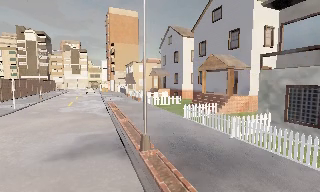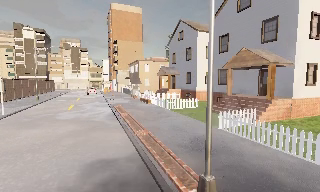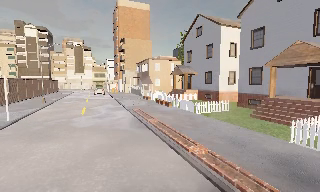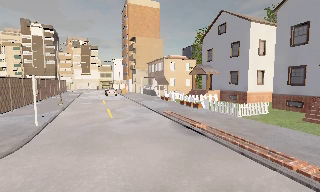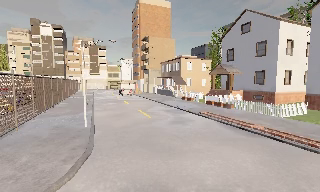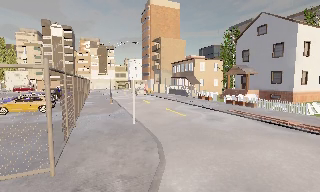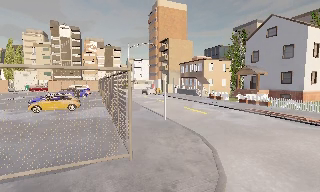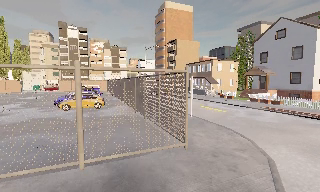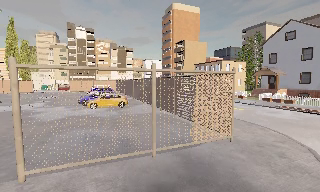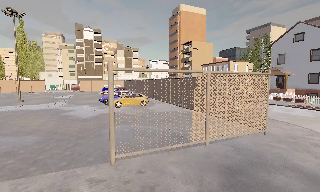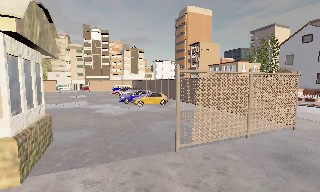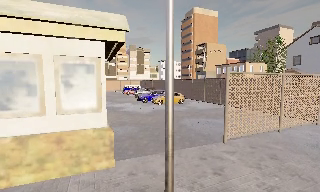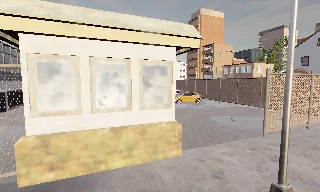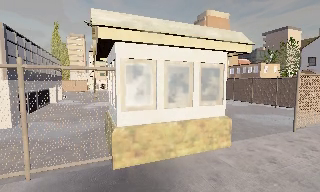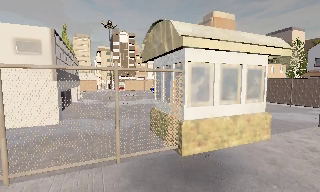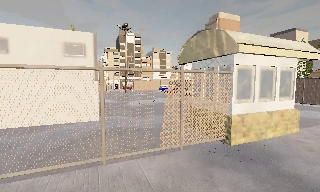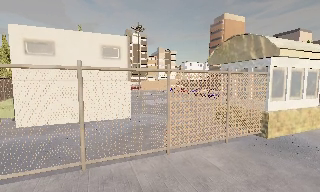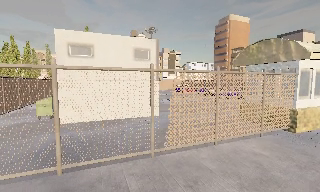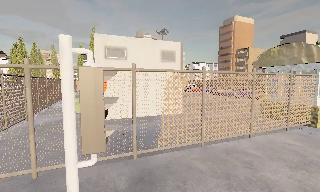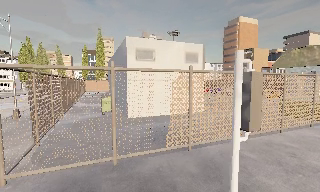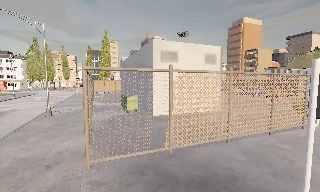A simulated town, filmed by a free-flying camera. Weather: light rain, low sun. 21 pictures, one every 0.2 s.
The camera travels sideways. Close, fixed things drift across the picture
to the right.
0.0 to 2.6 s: The camera travels to its left, about 30 m, so close, fixed things drift to the right.
2.6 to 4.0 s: The camera travels to its left and backward, about 16 m, so close, fixed things drift to the right.
The film runs forward here.
